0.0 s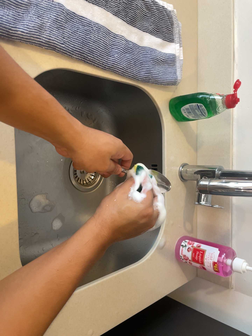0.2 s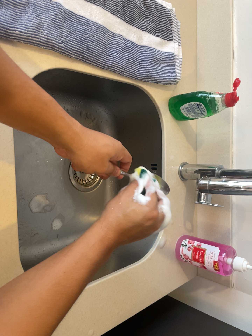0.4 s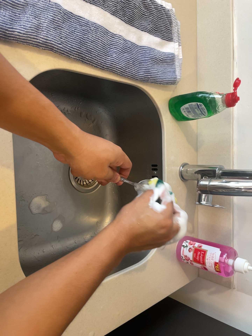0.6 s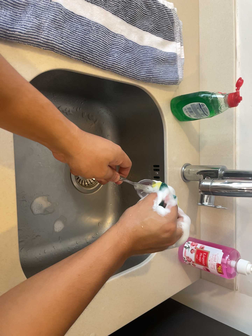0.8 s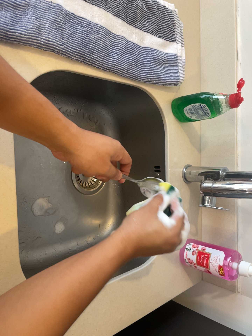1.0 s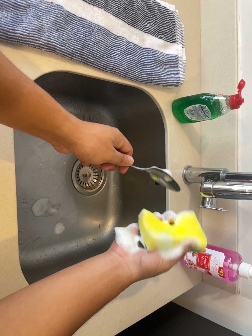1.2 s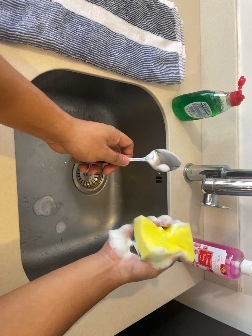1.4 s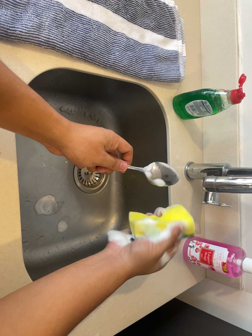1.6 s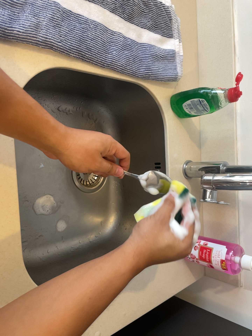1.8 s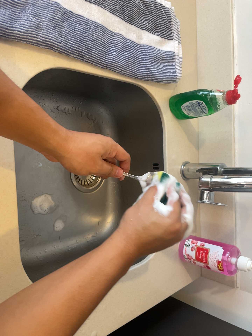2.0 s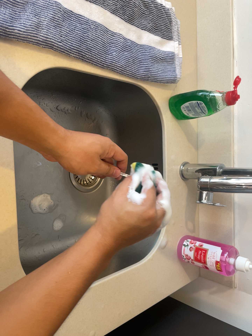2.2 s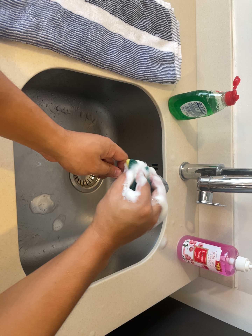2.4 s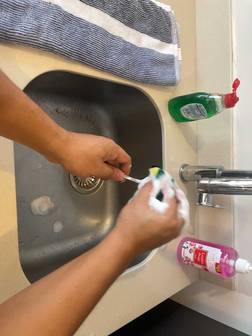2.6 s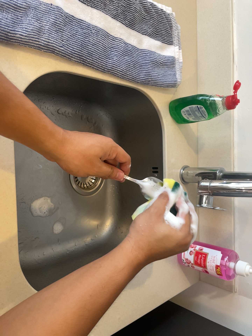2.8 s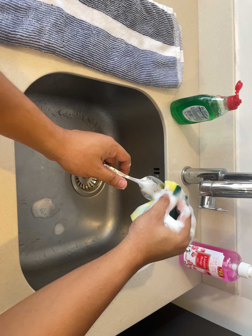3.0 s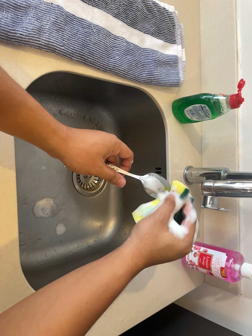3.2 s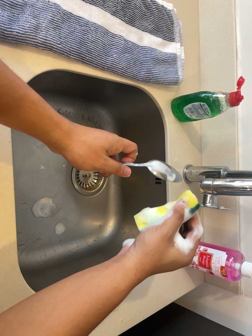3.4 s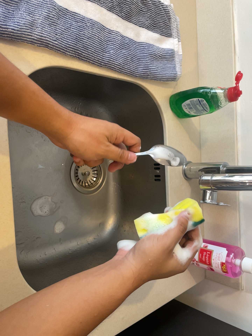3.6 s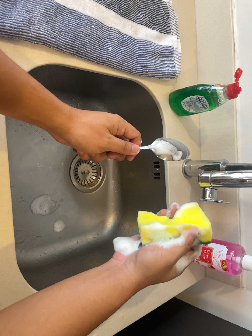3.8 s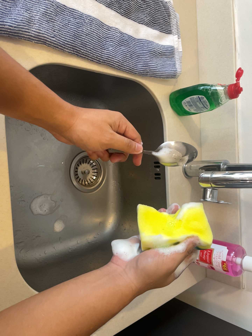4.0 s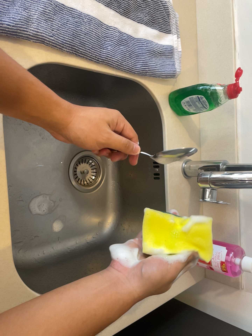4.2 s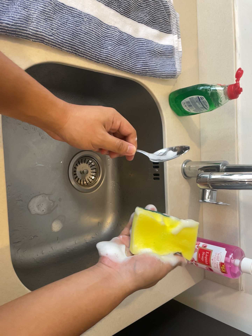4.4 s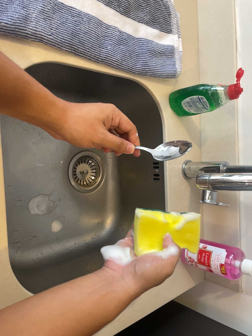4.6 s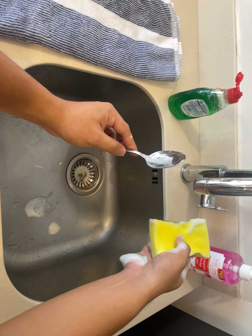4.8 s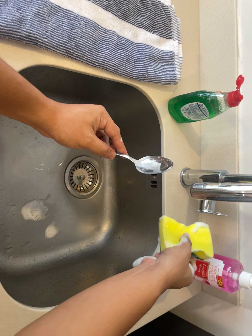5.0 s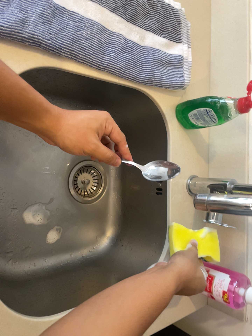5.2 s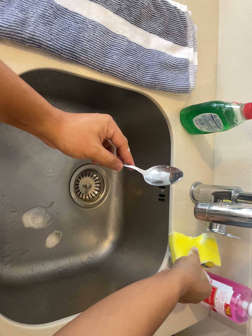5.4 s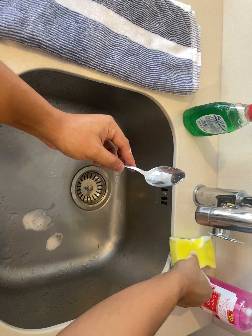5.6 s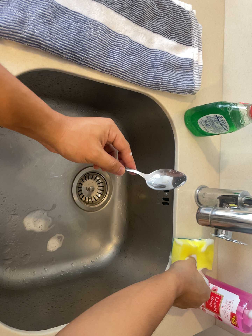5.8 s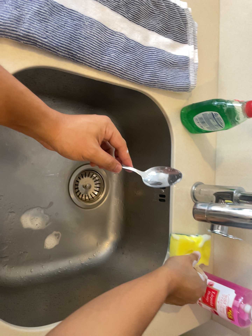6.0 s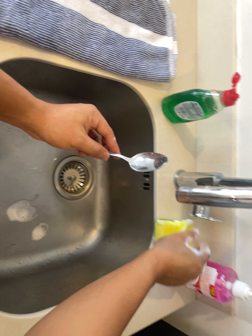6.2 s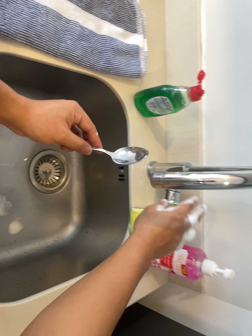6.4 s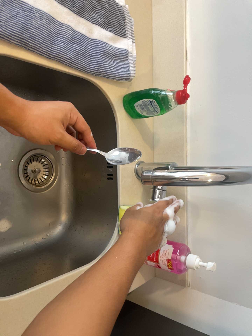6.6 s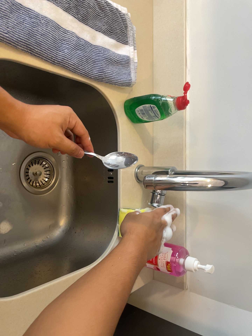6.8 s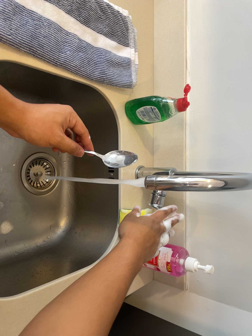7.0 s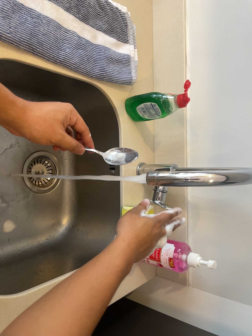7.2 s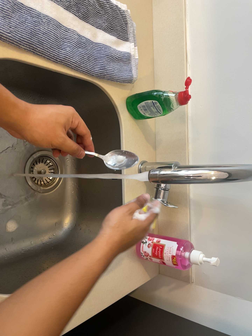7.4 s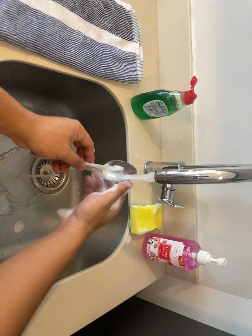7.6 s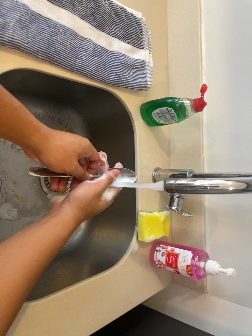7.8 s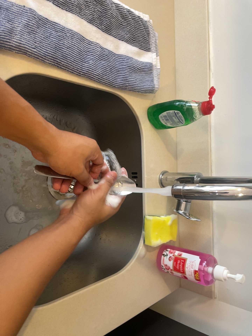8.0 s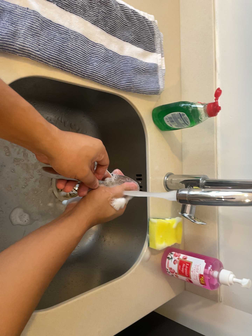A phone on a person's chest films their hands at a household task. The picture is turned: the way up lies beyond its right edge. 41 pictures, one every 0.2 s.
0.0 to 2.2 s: The camera keeps its place and its aim.
2.2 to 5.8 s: The camera travels forward and to its right, about 10 cm, so what stands in front looms larger.
5.8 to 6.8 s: The camera pans to its right by about 15 degrees. It travels backward, about 9 cm, so what stands in front gets smaller.
6.8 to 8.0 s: The camera shifts only a little, or ends up much as it began.
The film runs forward here.
